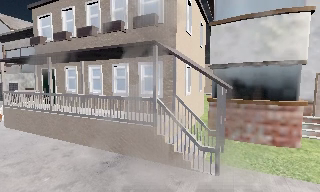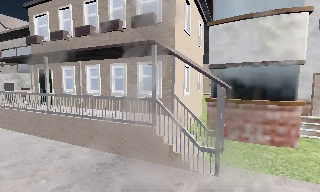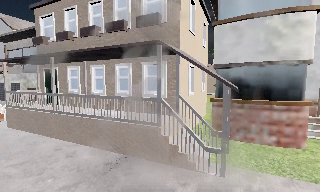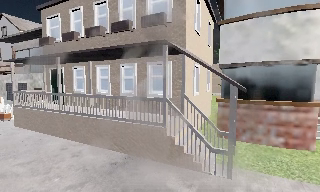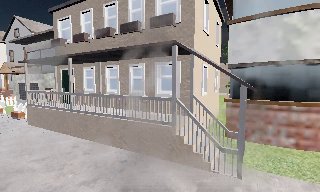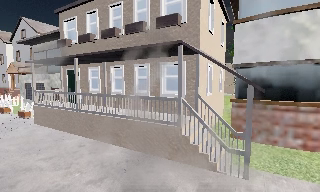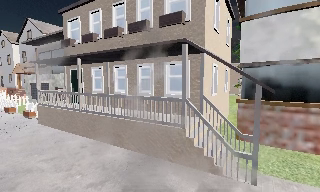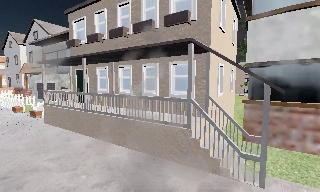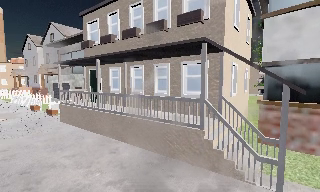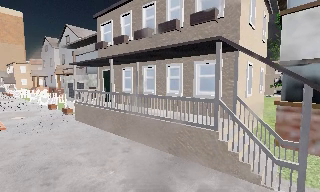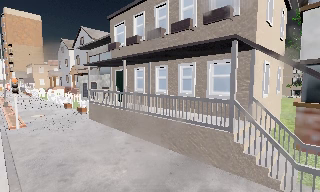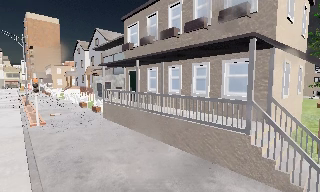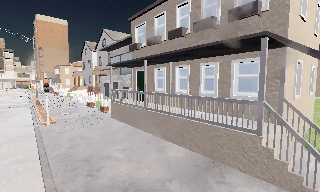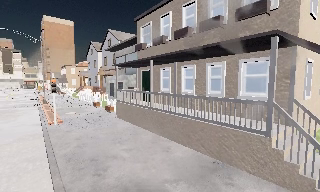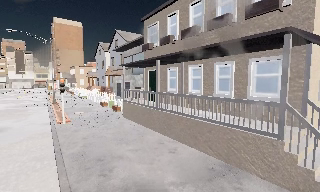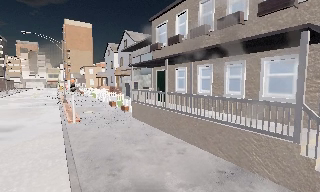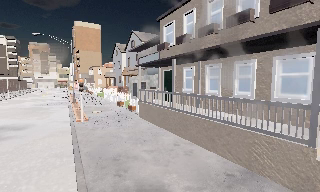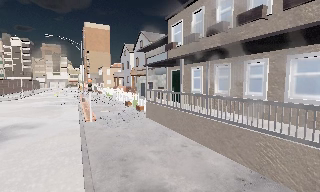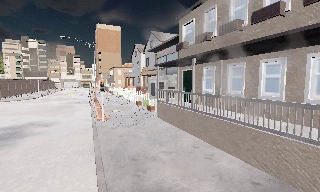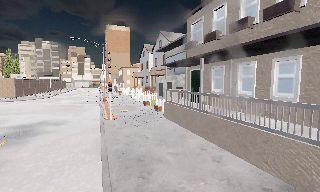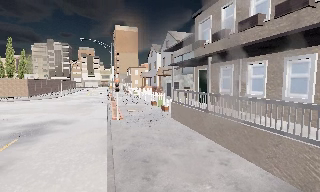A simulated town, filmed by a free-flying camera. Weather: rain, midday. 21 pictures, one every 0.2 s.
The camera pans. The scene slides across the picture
to the right.
The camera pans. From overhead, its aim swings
counterclockwise.
0.0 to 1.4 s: The camera shifts only a little, or ends up much as it began.
1.4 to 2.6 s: The camera swings to its left by about 20 degrees, and the scene slides to the right.
2.6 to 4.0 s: The camera swings to its left by about 20 degrees, and the scene slides to the right. It travels forward, about 0.5 m, so what stands in front looms larger.
The film runs forward here.
